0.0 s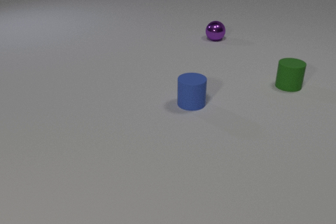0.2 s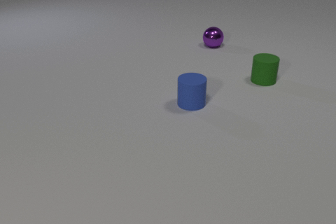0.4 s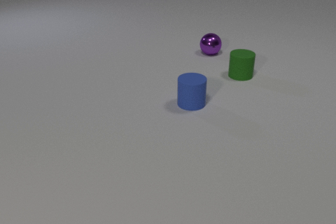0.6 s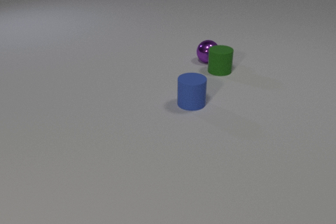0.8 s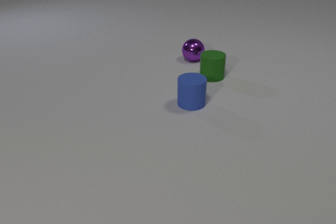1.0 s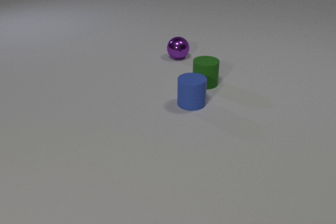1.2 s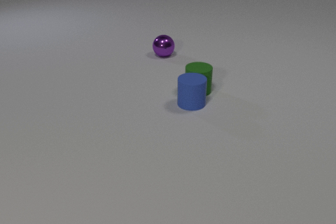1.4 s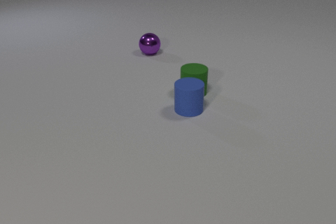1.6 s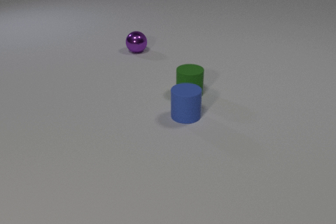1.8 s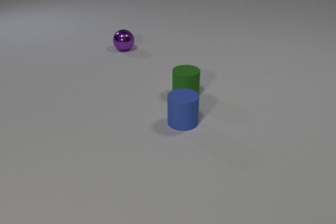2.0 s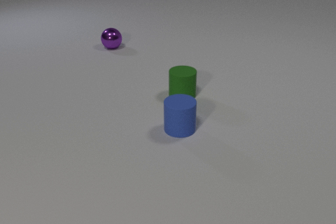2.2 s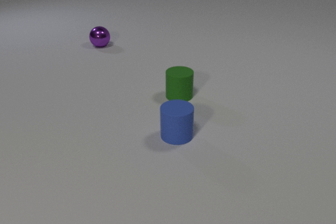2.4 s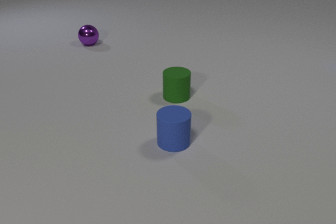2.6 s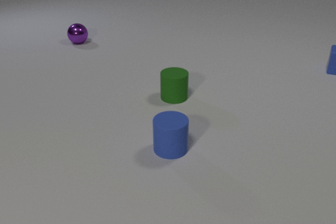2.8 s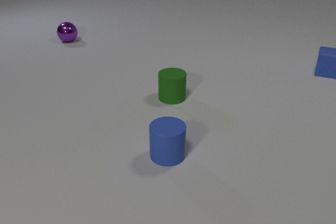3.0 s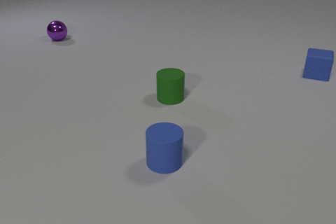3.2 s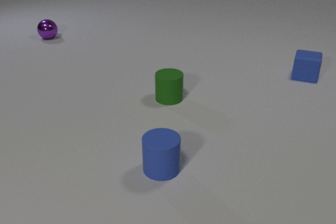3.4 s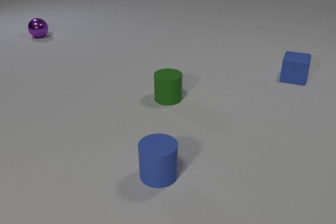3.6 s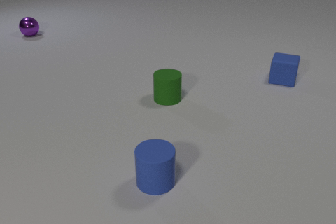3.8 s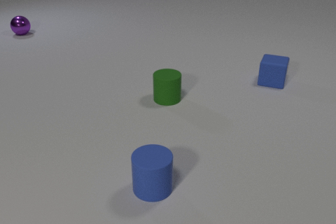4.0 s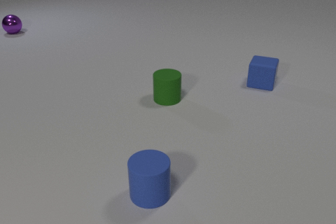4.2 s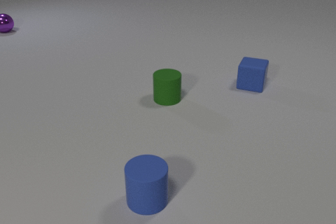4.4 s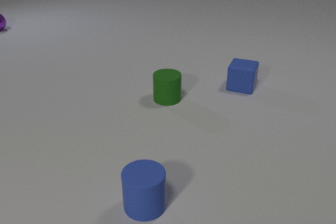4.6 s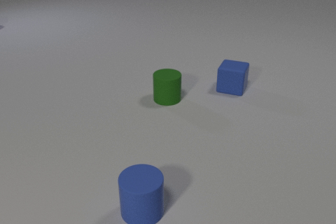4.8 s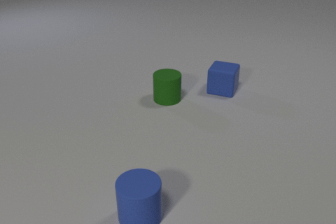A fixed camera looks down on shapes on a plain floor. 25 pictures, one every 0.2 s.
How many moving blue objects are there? 2.
What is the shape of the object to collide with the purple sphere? cylinder.
Are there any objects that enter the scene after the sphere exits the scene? no.
0.0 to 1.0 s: The purple metal sphere rolls toward the camera and to the left. The green rubber cylinder slides to the left. The purple metal sphere and the green rubber cylinder collide.
1.0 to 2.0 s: The purple metal sphere rolls to the left and away from the camera. The green rubber cylinder slides toward the camera and to the left. The blue rubber cylinder slides toward the camera. The green rubber cylinder and the blue rubber cylinder collide.
2.0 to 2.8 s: The purple metal sphere rolls to the left and away from the camera. The green rubber cylinder slides to the left and toward the camera. The blue rubber cylinder slides toward the camera. The blue rubber cube comes in at the right edge, slides to the left and toward the camera.
2.8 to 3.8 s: The purple metal sphere rolls to the left and away from the camera. The blue rubber cylinder slides toward the camera. The blue rubber cube slides to the left and toward the camera.
3.8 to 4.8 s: The purple metal sphere rolls to the left and away from the camera, leaves at the left edge. The blue rubber cylinder slides toward the camera. The blue rubber cube slides to the left and toward the camera.
